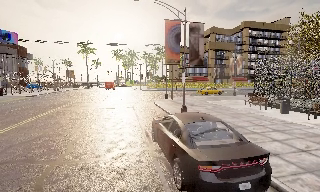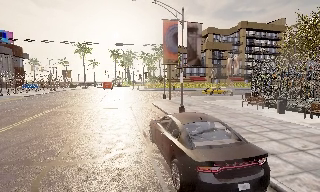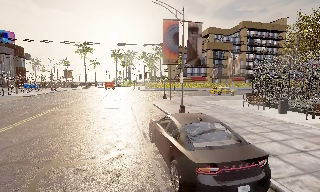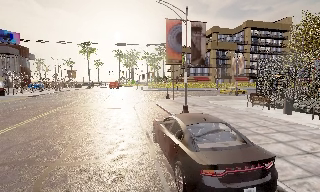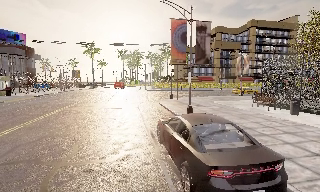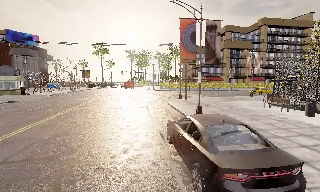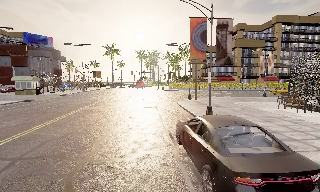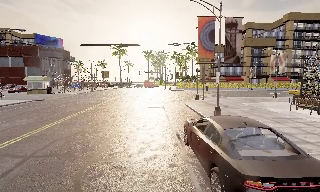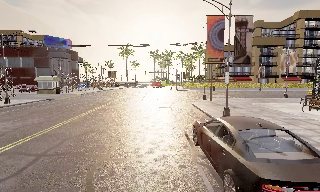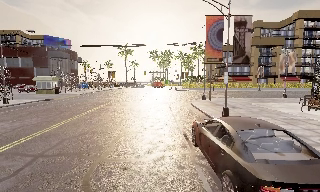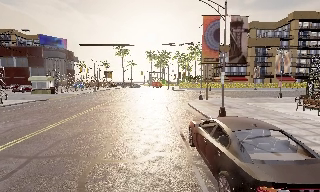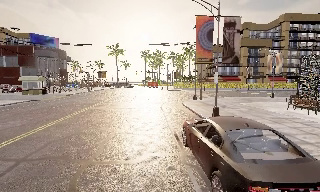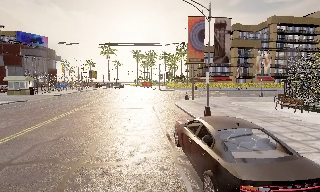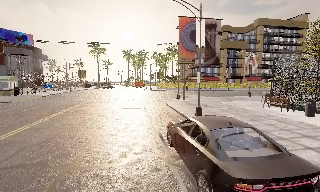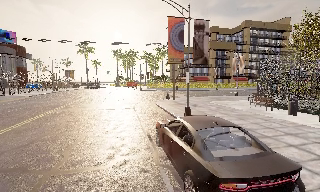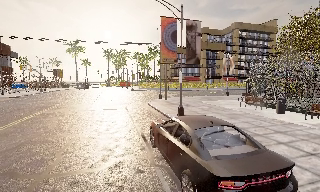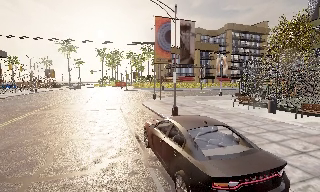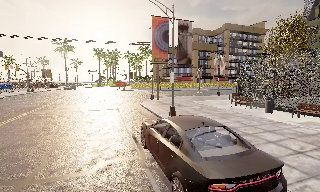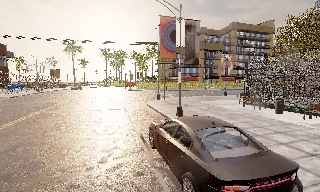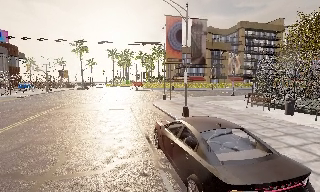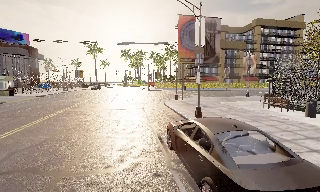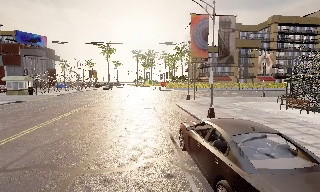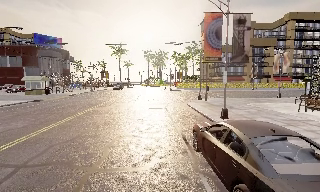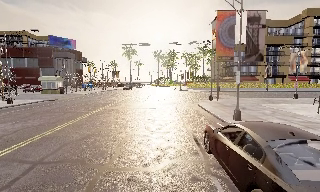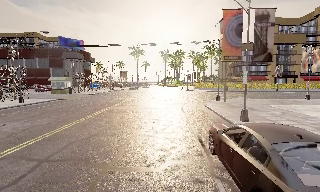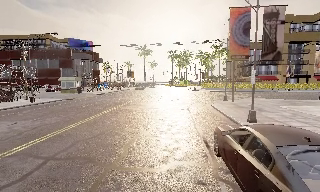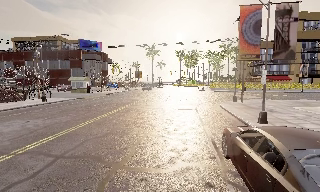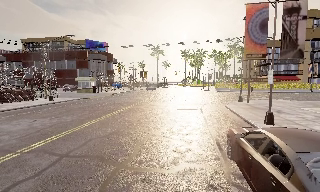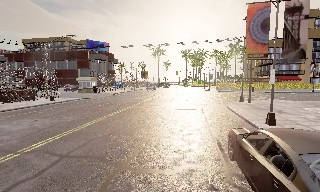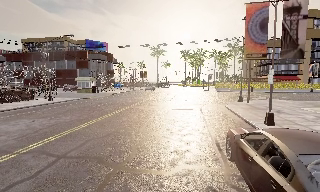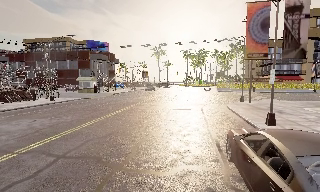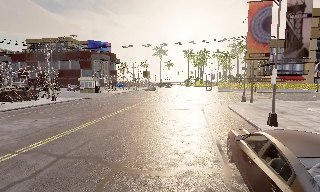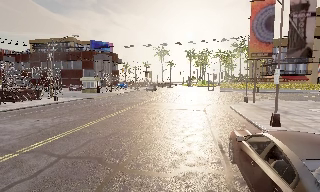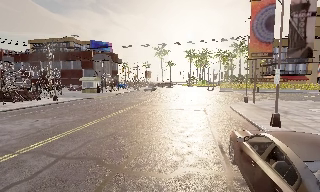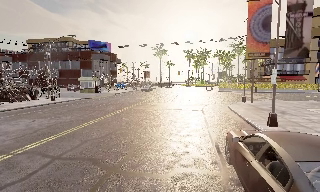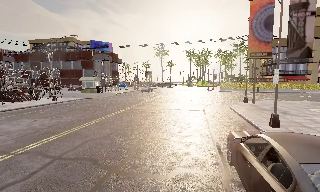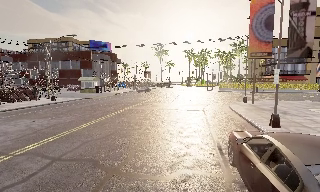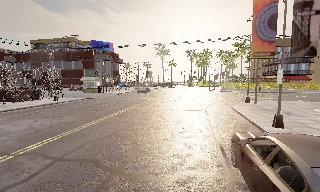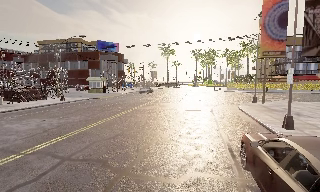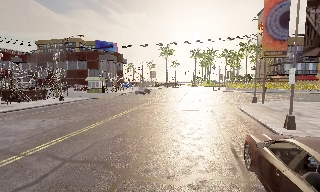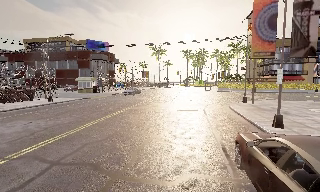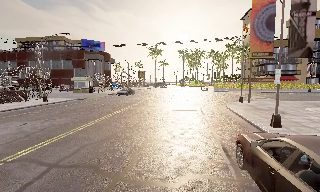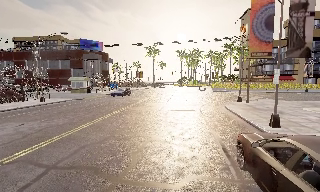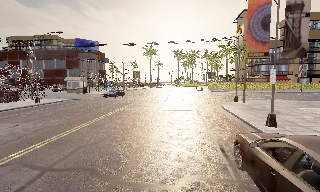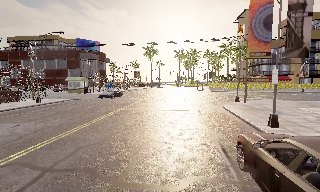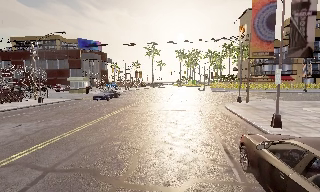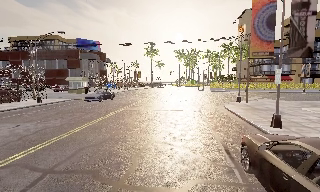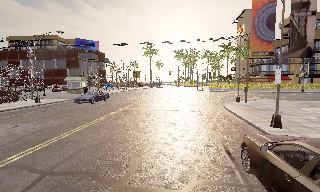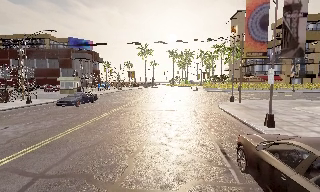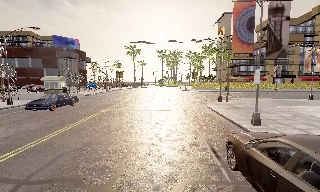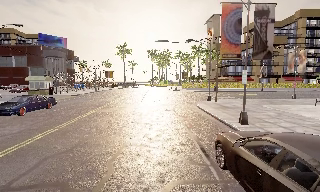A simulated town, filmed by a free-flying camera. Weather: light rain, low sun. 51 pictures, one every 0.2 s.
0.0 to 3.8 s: The camera travels forward, about 1 m, so what stands in front looms larger.
3.8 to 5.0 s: The camera pans to its left, which is counterclockwise from overhead, by about 20 degrees.
5.0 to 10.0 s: The camera travels forward, about 1 m, so what stands in front looms larger.
The film runs forward here.
